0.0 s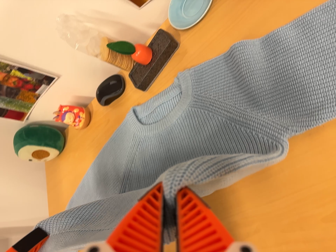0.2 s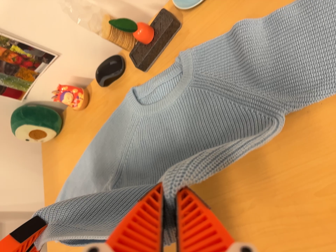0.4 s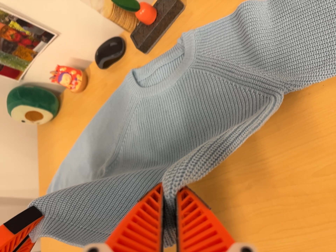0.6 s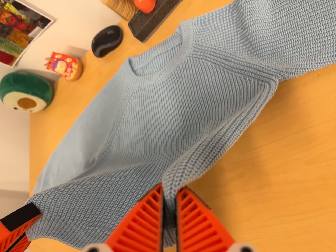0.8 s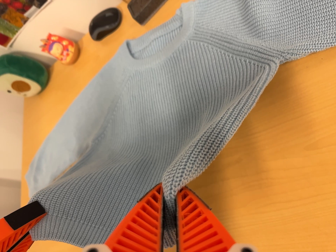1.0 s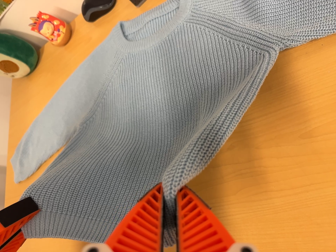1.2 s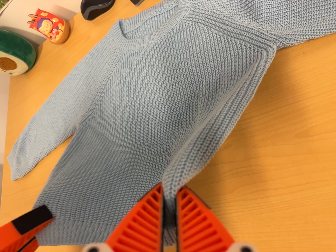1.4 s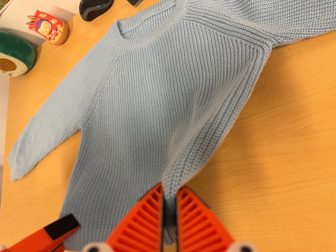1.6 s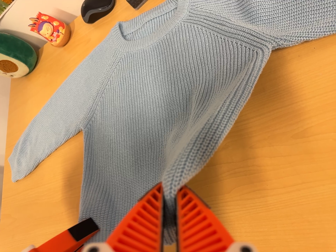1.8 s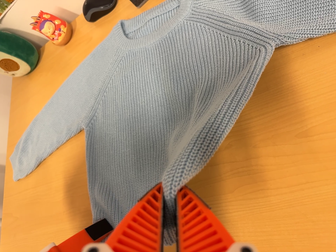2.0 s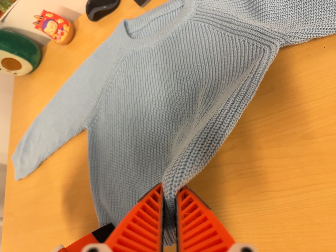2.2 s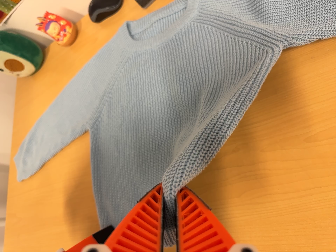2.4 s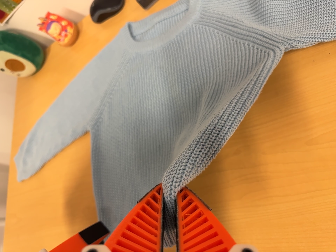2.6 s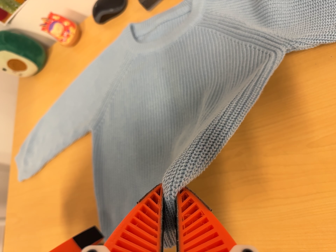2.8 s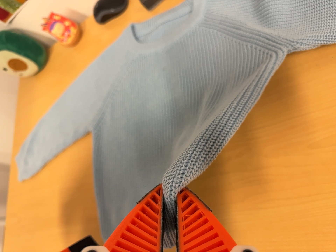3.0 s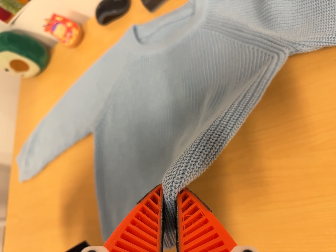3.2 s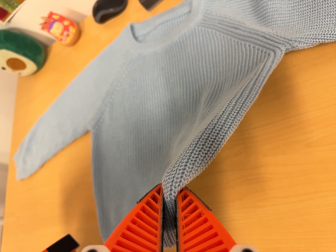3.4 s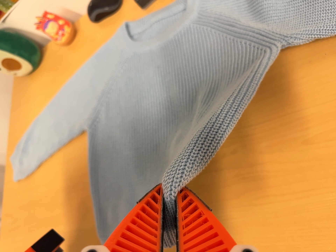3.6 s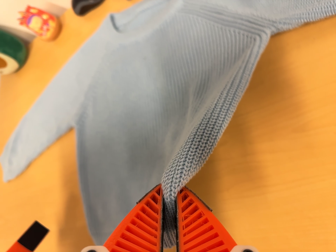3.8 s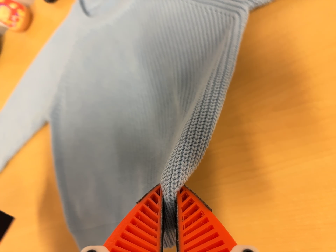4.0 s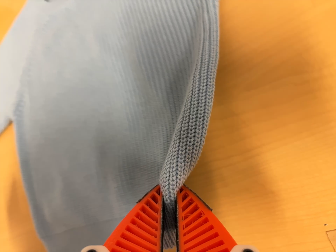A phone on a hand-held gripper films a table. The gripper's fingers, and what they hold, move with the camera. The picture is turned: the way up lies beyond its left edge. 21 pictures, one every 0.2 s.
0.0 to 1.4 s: The camera travels toward the bottom of its view, about 12 cm, so close, fixed things drift upward. It rolls about its line of sight by about 10 degrees, and the scene rotates clockwise.
1.4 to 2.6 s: The camera shifts only a little, or ends up much as it began.
2.6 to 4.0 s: The camera travels to its right and forward, about 10 cm, so close, fixed things drift to the left. It rolls about its line of sight by about 10 degrees, and the scene rotates counterclockwise.
The film runs backward here.
